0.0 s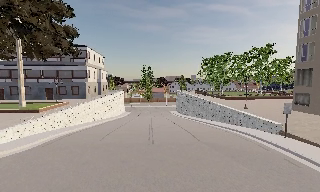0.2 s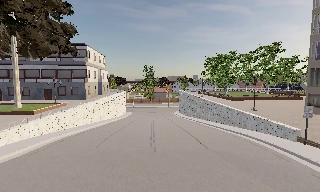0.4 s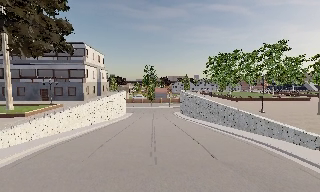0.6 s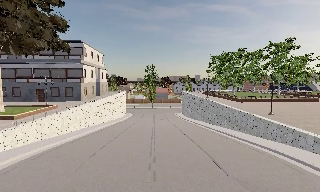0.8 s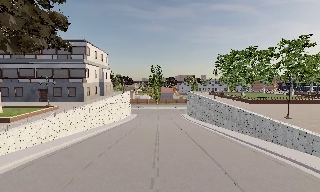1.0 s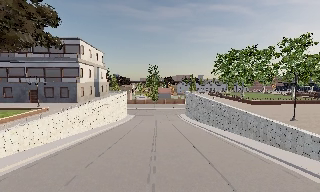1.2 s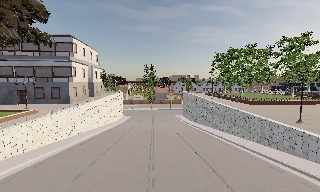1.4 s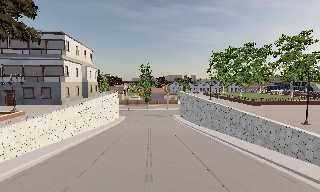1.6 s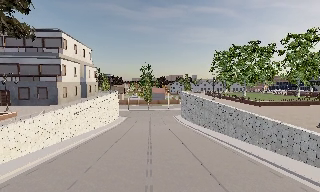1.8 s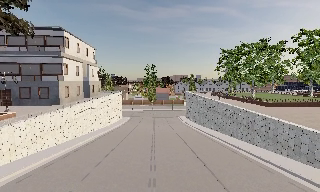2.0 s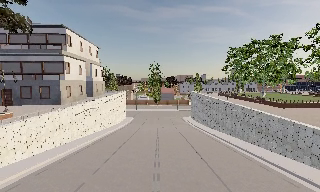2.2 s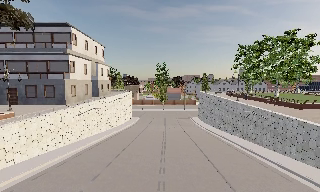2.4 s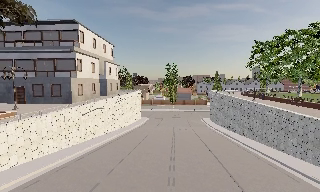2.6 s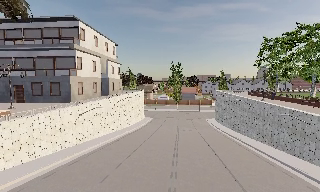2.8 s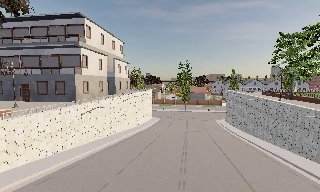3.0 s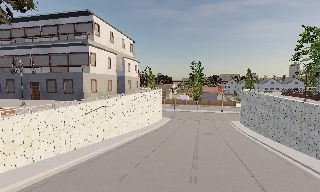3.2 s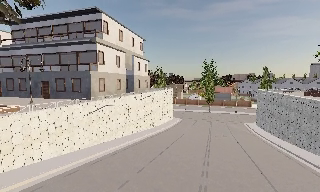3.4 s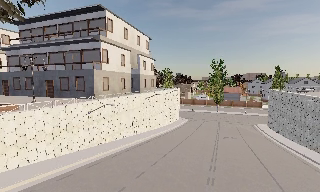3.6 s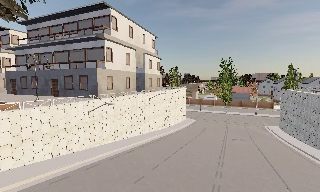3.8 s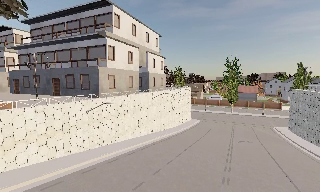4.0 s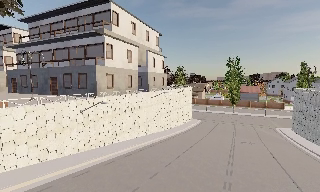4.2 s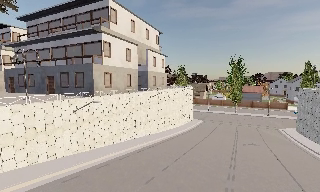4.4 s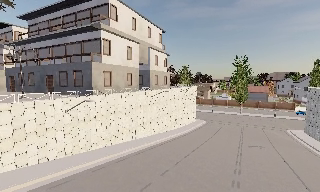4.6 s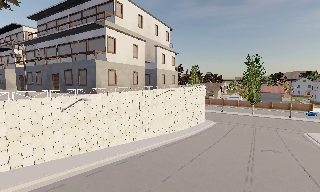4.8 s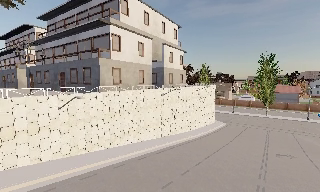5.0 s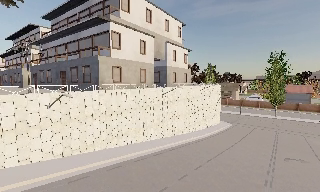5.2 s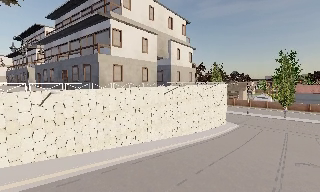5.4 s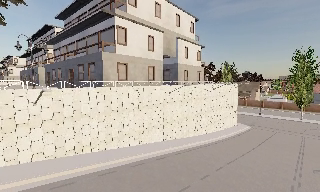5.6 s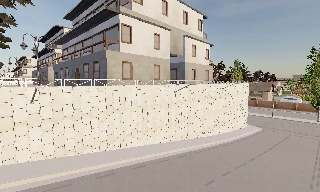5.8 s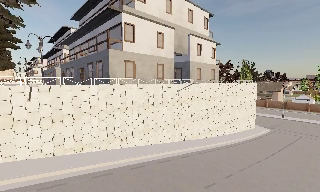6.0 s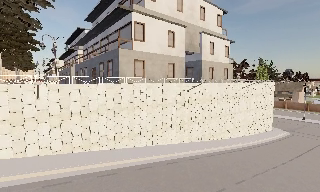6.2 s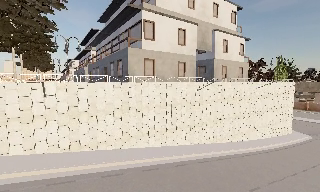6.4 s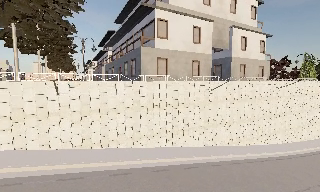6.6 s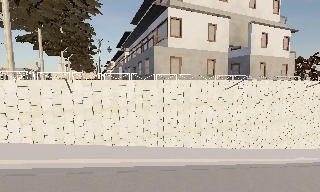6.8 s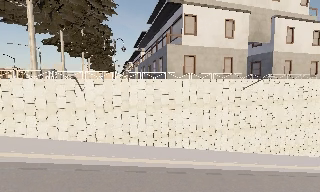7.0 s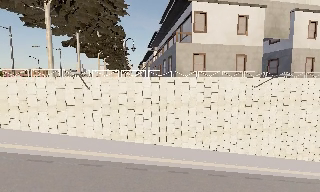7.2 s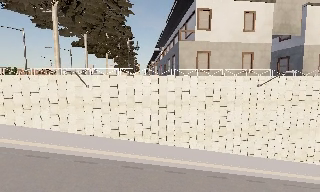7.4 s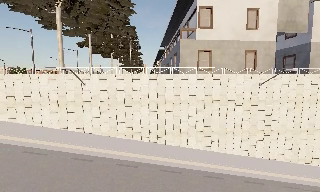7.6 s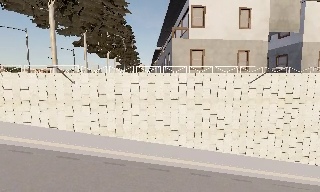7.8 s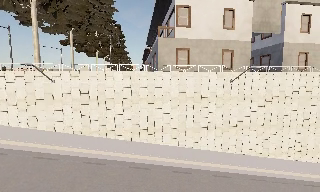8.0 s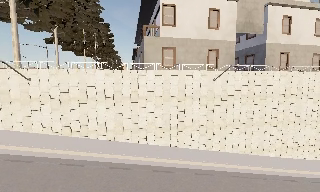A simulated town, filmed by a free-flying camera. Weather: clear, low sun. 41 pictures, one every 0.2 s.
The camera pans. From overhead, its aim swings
counterclockwise.
0.0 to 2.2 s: The camera travels forward, about 14 m, so what stands in front looms larger.
2.2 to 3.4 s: The camera pans to its left, which is counterclockwise from overhead, by about 20 degrees. It travels forward, about 7 m, so what stands in front looms larger.
3.4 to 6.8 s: The camera pans to its left, which is counterclockwise from overhead, by about 55 degrees. It travels forward and to its right, about 11 m. It loses speed.
6.8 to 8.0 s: The camera travels to its right, about 3.5 m, so close, fixed things drift to the left.
The film runs forward here.
